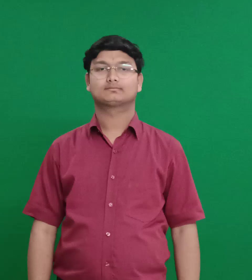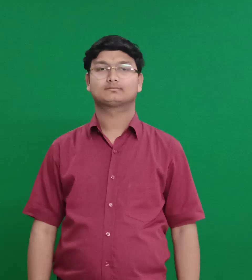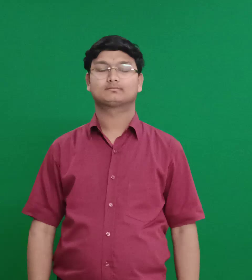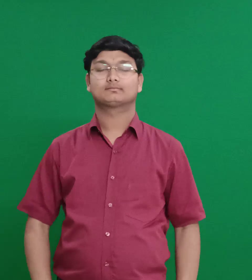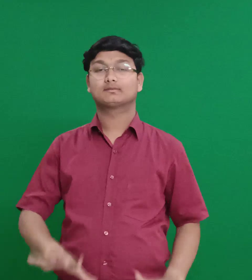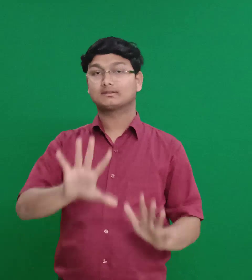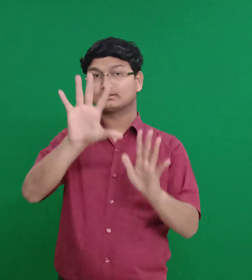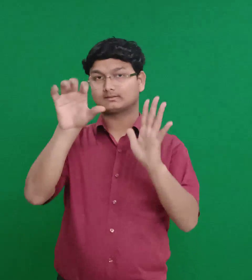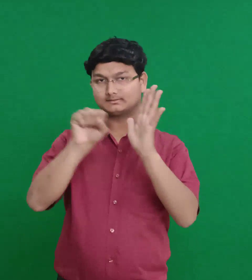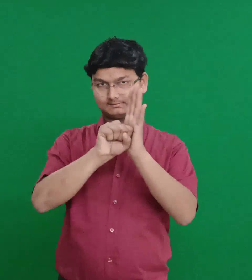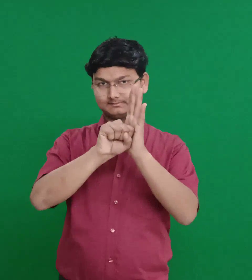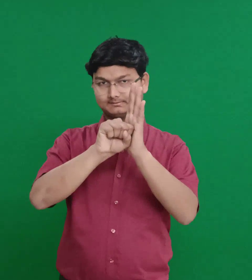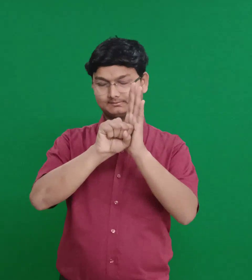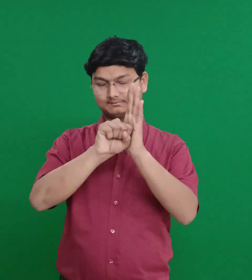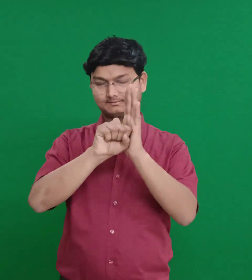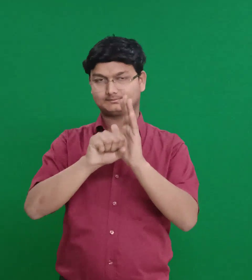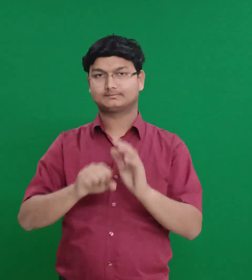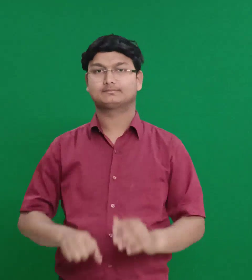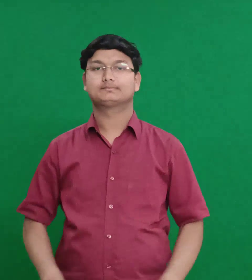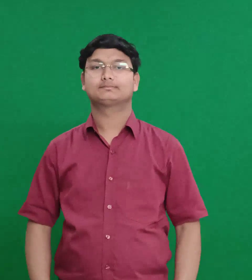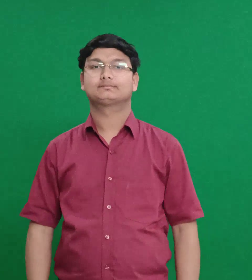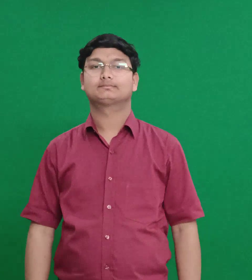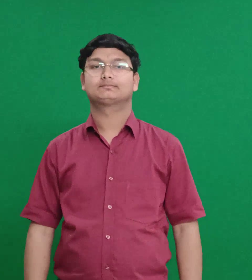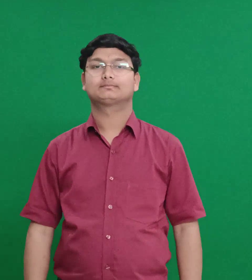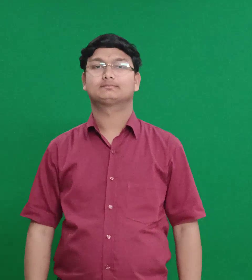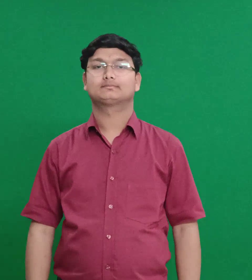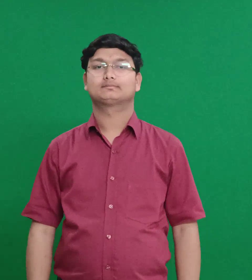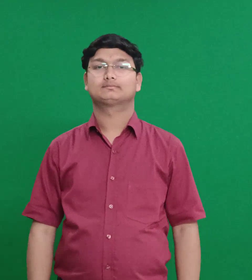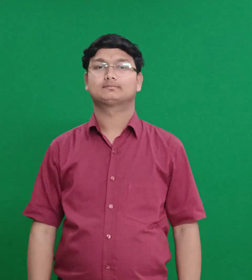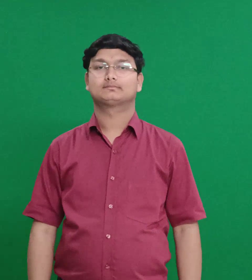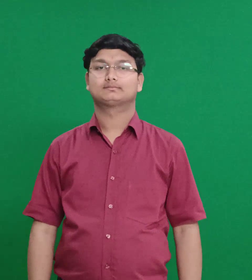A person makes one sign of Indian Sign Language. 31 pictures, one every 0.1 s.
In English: haggai
